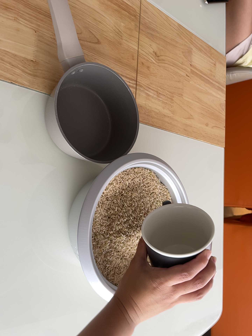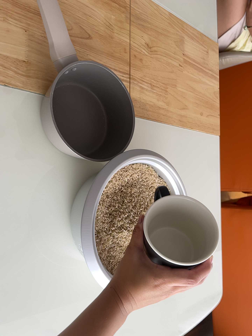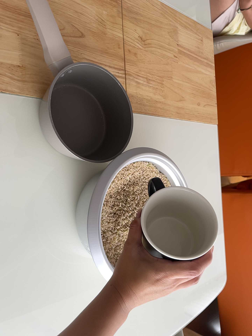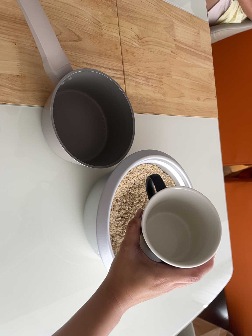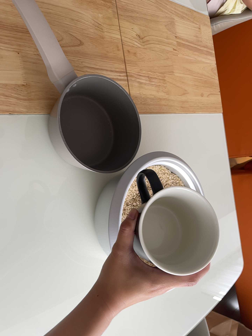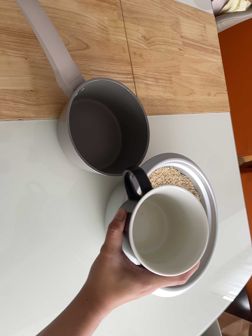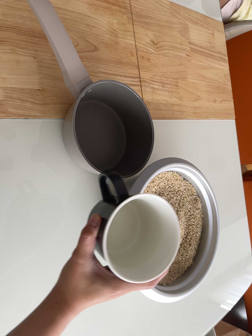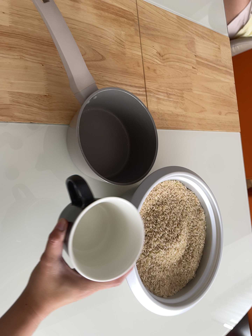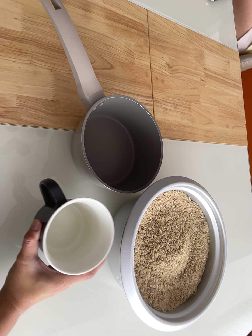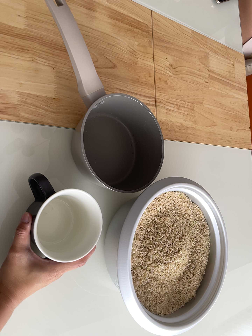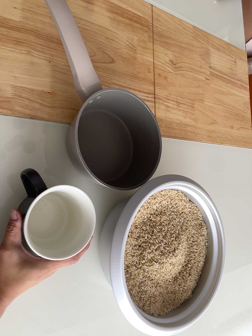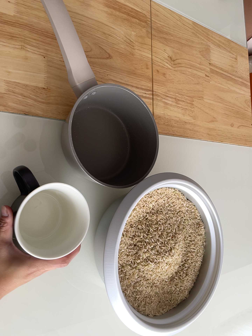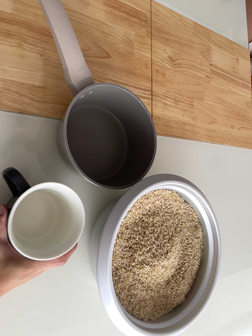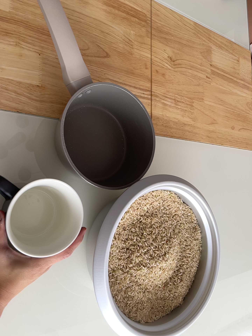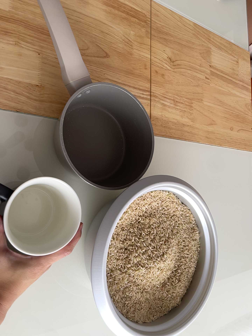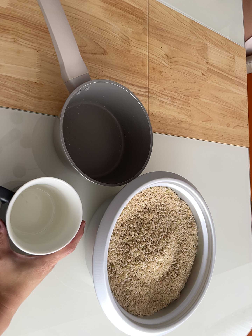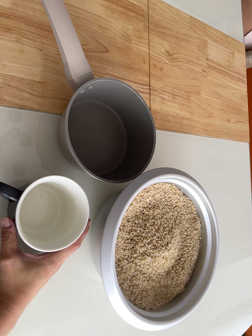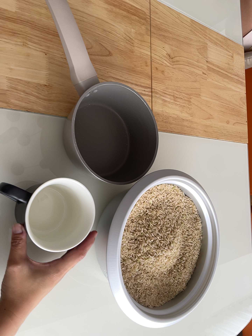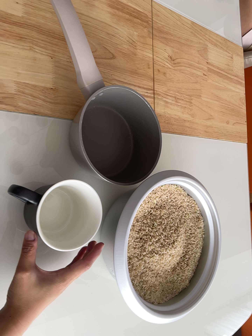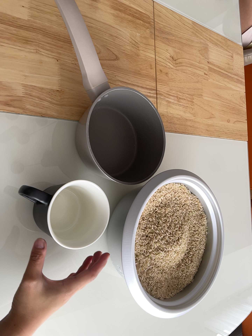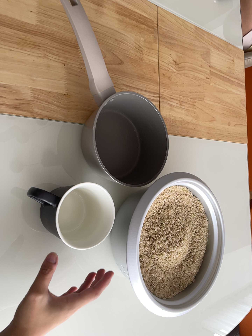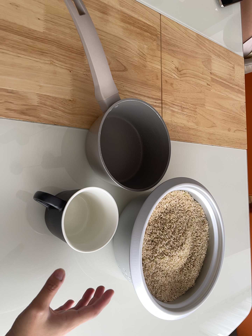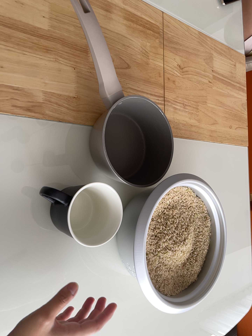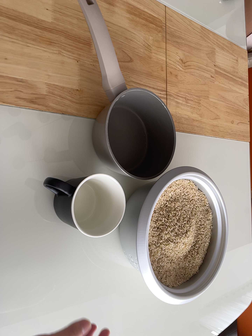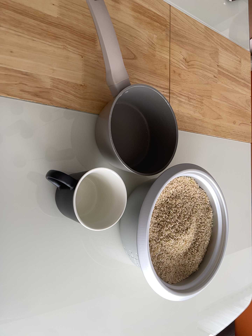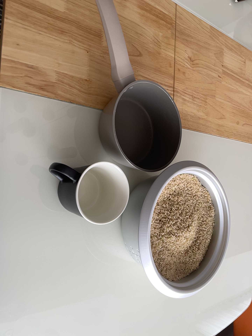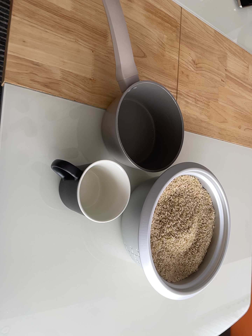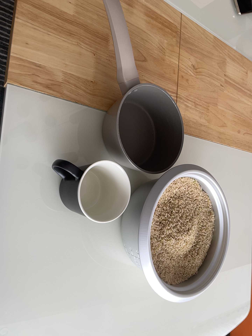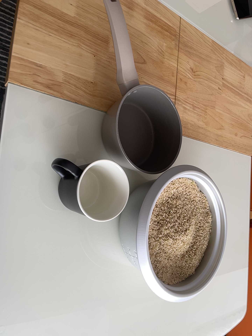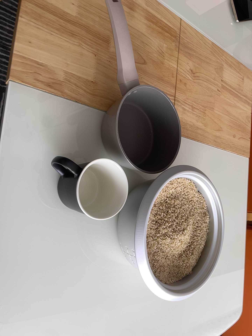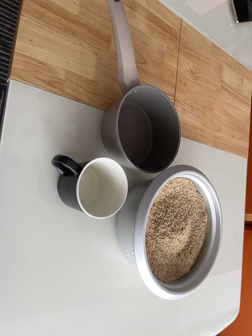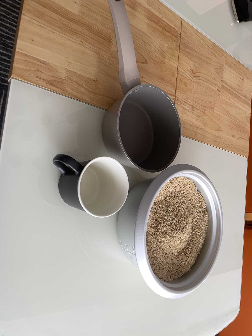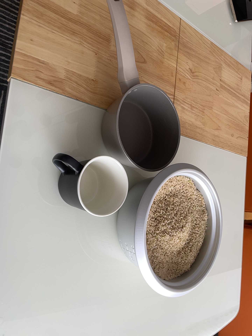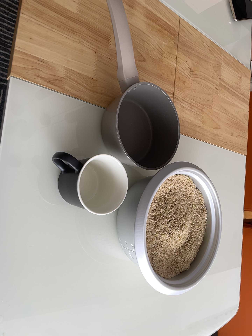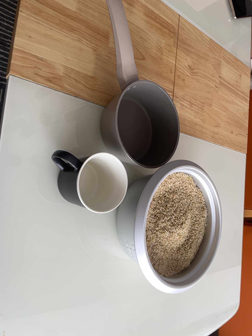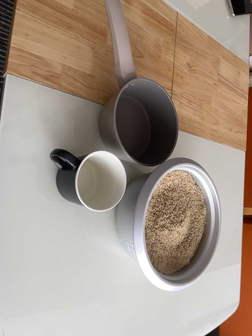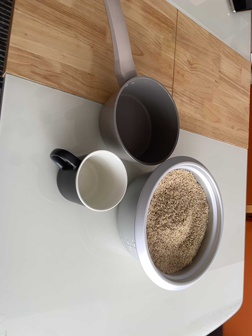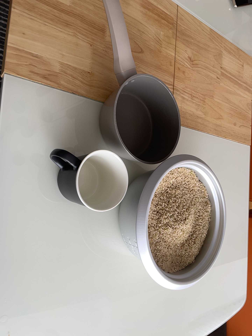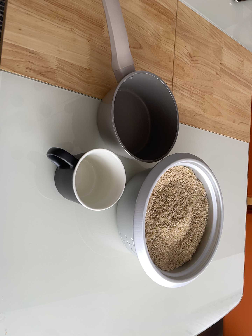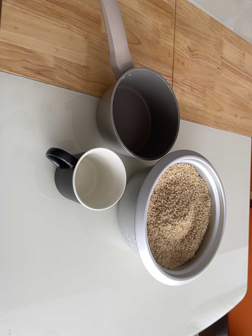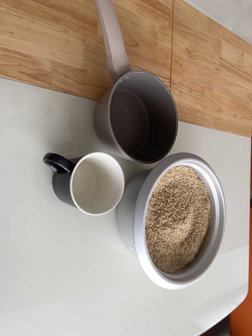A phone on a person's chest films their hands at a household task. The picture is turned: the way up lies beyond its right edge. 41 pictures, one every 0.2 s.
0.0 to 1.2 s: The camera travels toward the top of its view, about 8 cm. It rolls about its line of sight by about 10 degrees, and the scene rotates counterclockwise.
1.2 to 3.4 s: The camera shifts only a little, or ends up much as it began.
3.4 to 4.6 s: The camera travels to its left and backward, about 8 cm, so close, fixed things drift to the right.
4.6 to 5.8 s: The camera shifts only a little, or ends up much as it began.
5.8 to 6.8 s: The camera keeps its place and its aim.
6.8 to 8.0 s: The camera shifts only a little, or ends up much as it began.
The film runs backward here.
